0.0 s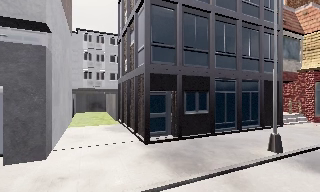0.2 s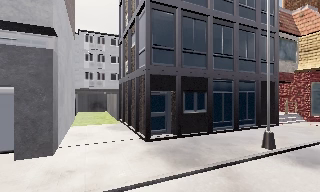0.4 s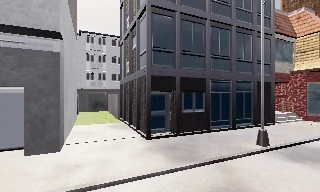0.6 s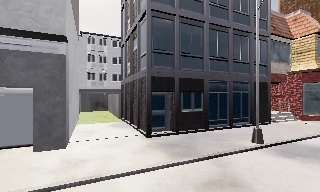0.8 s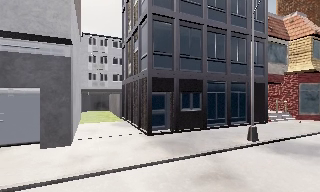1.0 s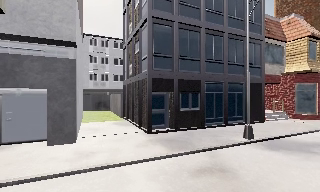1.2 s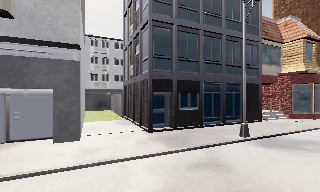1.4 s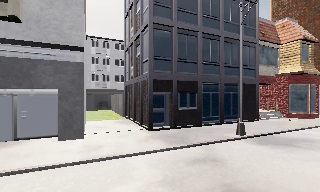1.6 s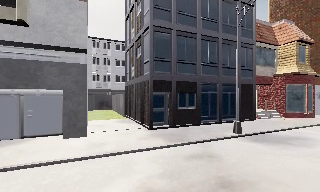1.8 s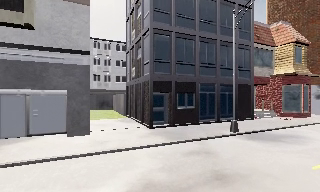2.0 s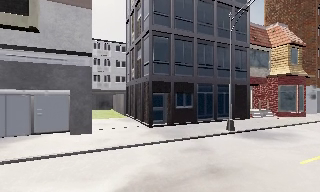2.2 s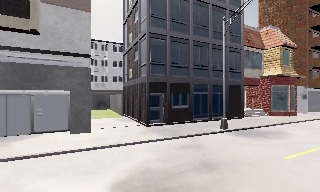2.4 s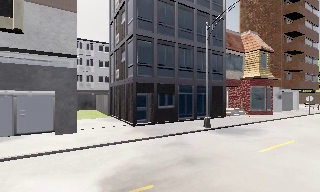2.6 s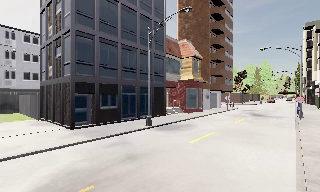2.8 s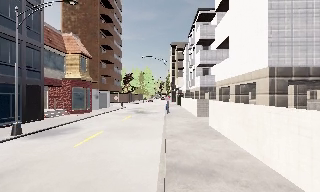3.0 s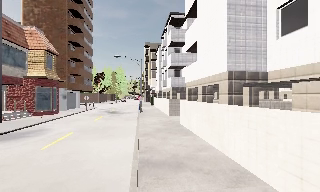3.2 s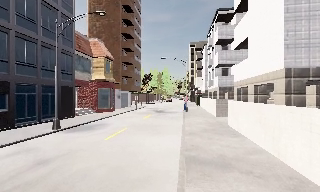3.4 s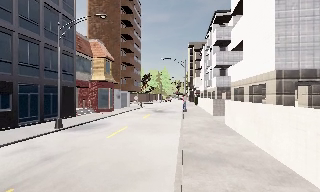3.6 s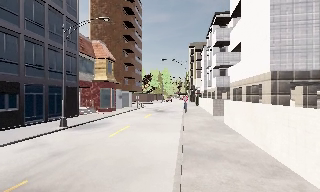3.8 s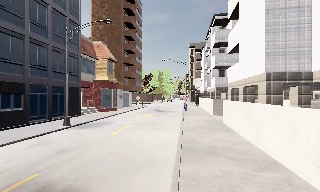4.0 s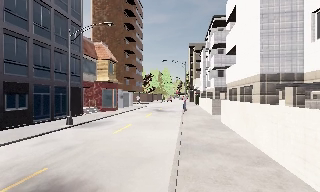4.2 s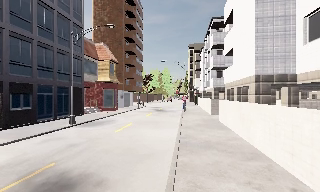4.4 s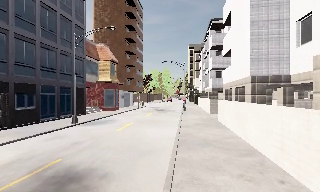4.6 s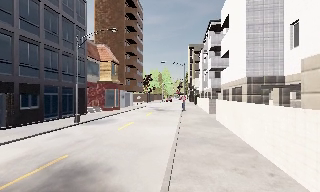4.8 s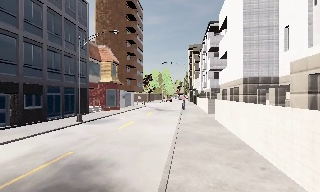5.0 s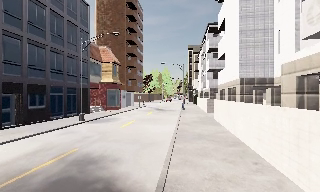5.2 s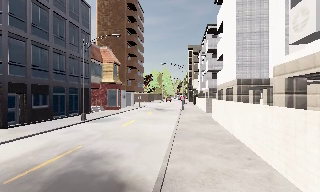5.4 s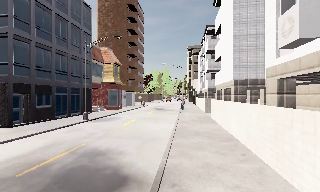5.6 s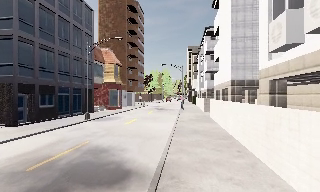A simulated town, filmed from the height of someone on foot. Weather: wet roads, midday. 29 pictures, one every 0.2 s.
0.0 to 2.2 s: The camera travels backward, about 4 m, so what stands in front gets smaller.
2.2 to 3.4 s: The scene slides to the left, as the camera pans about 55 degrees to its right. It travels backward, about 2 m.
3.4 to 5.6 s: The camera travels backward, about 4 m, so what stands in front gets smaller.
The film runs backward here.
